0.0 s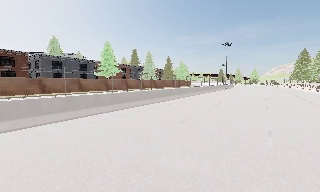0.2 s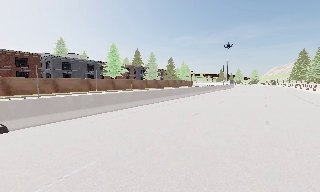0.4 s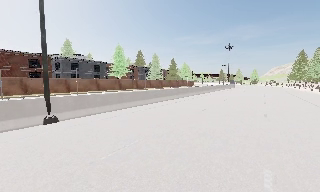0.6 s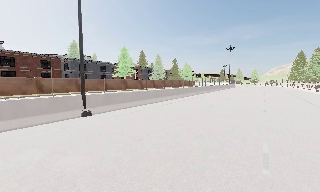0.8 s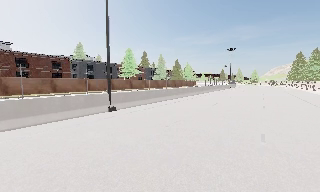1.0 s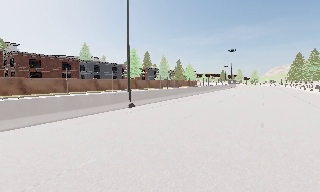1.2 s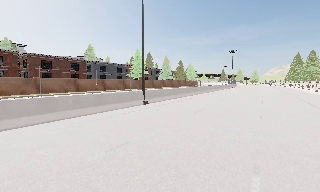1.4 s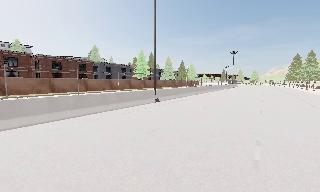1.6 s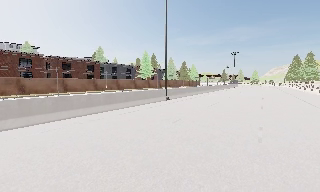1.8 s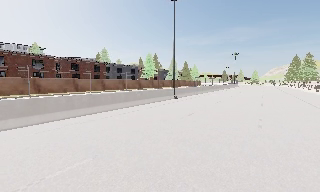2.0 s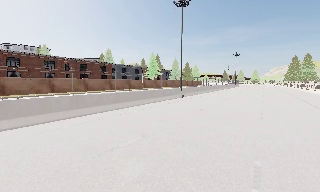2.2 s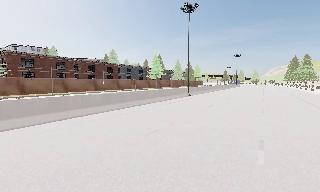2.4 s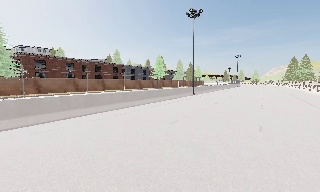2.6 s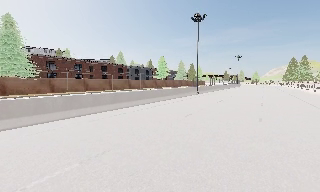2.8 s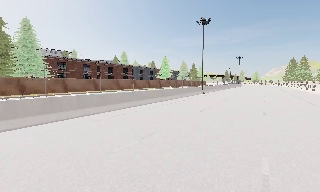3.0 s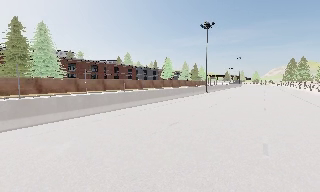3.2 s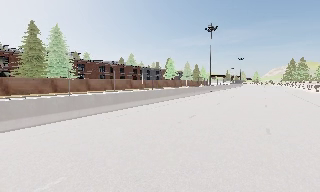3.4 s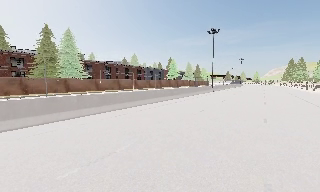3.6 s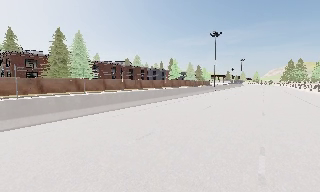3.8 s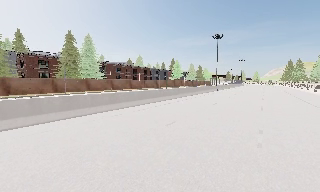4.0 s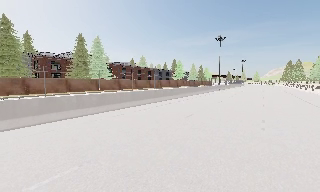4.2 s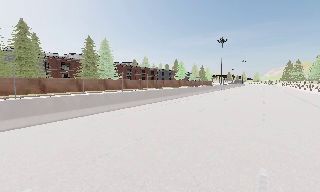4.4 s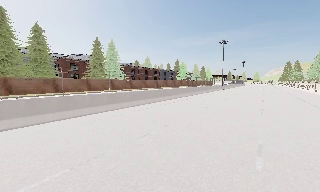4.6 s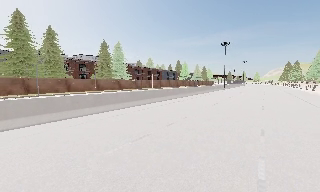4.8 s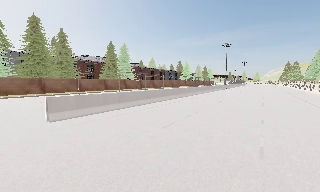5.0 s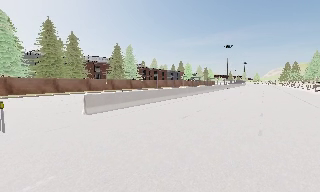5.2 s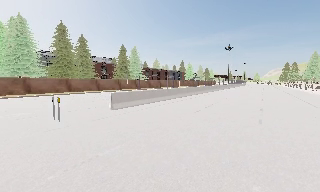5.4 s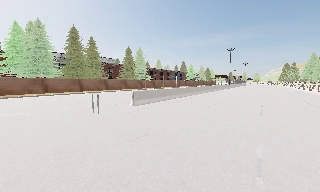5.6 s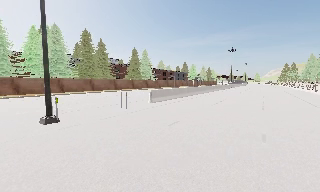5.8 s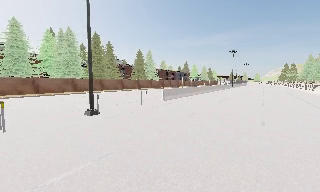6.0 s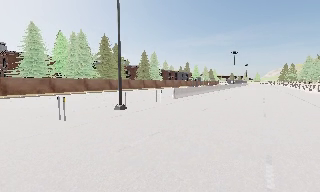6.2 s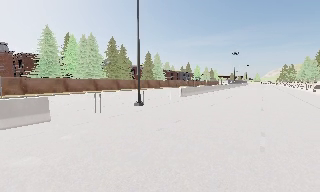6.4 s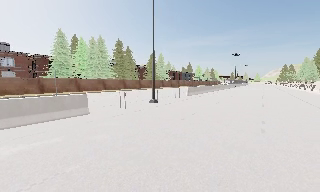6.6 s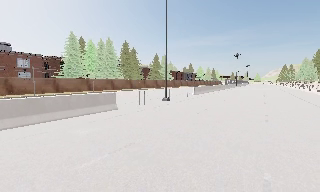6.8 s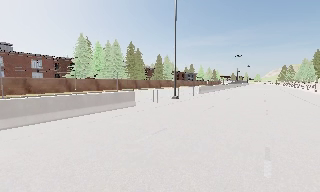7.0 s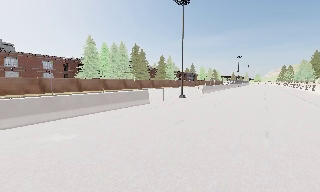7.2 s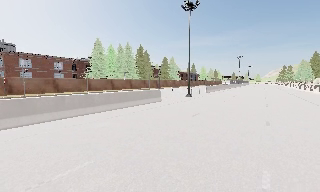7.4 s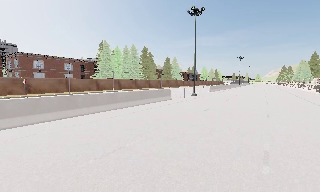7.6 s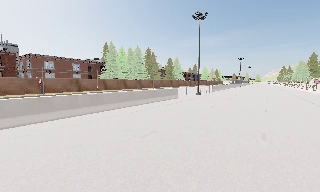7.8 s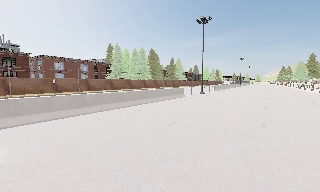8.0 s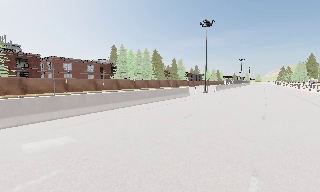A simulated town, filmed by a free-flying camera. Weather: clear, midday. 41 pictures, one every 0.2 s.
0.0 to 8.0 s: The camera travels backward and to its left, about 80 m, so what stands in front gets smaller.
The film runs backward here.
